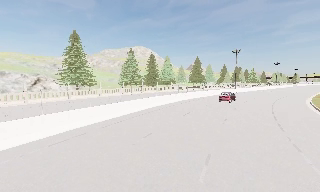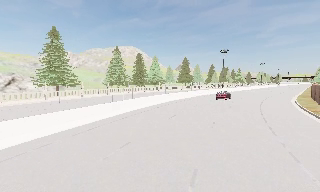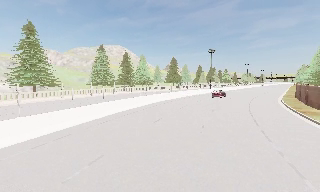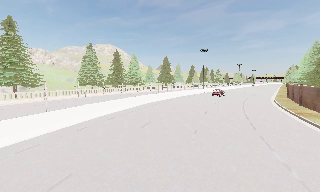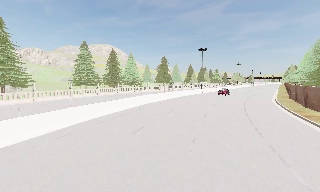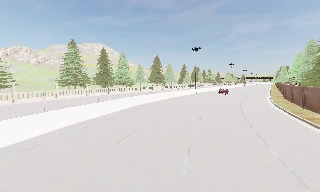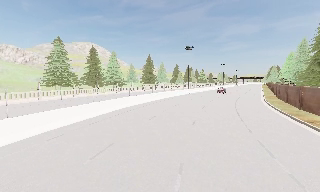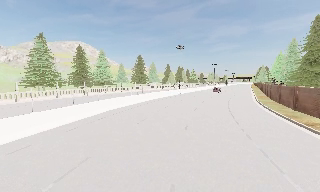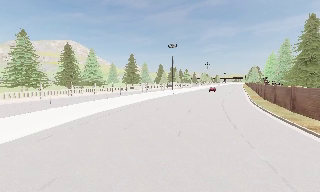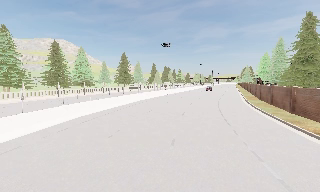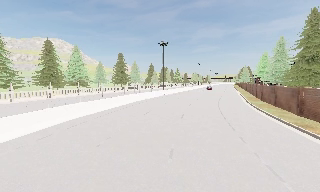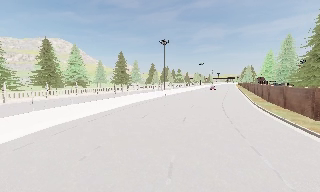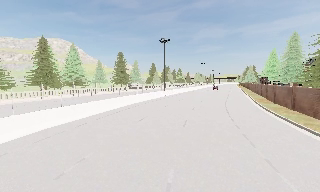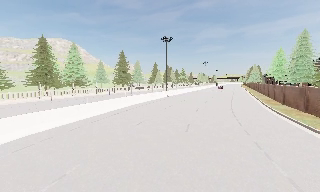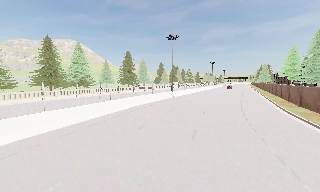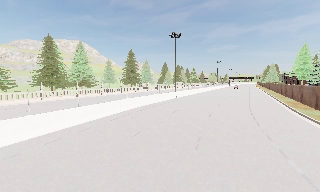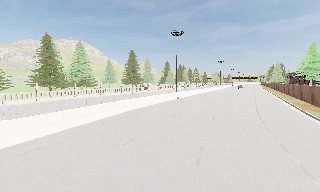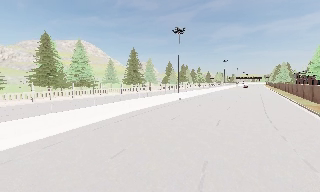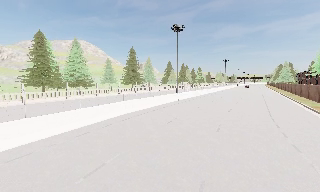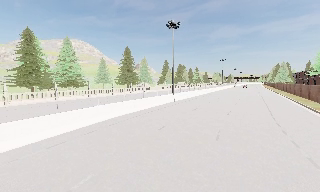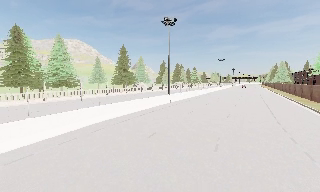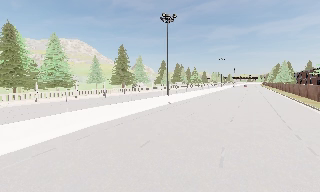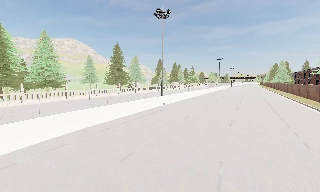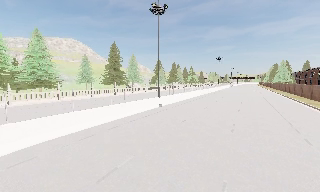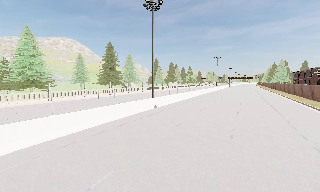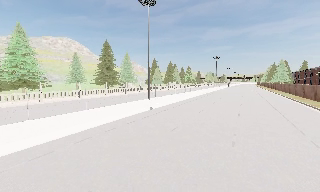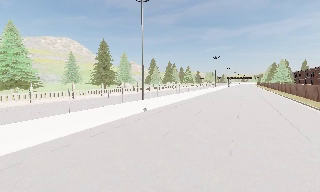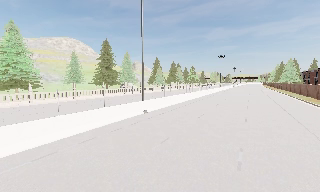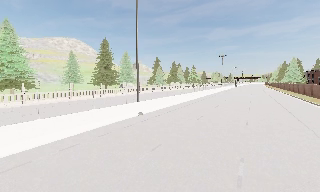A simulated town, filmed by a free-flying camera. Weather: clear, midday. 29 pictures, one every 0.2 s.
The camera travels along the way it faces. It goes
forward.
0.0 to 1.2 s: The camera swings to its right by about 15 degrees, and the scene slides to the left. It travels forward, about 8 m, so what stands in front looms larger.
1.2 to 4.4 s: The camera travels forward, about 20 m, so what stands in front looms larger.
4.4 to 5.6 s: The camera travels forward and to its right, about 7 m, so what stands in front looms larger.
The film runs forward here.
